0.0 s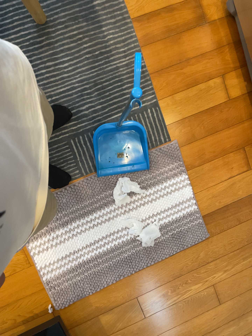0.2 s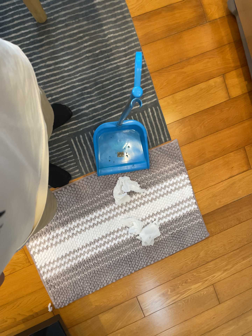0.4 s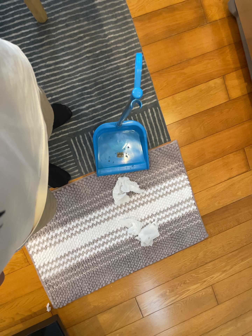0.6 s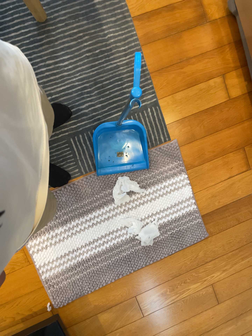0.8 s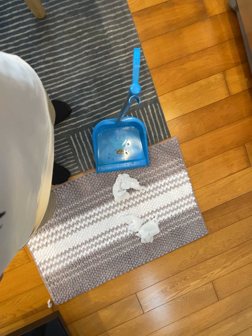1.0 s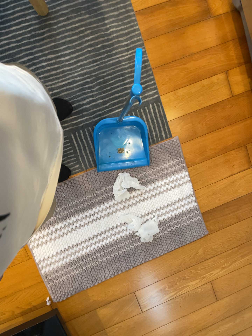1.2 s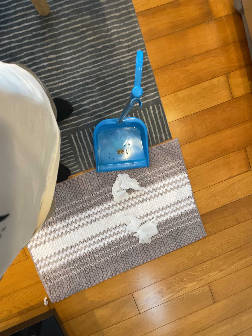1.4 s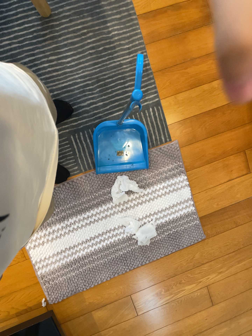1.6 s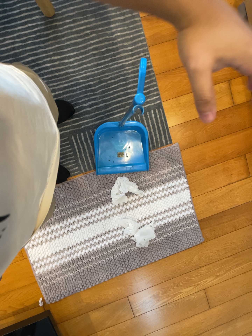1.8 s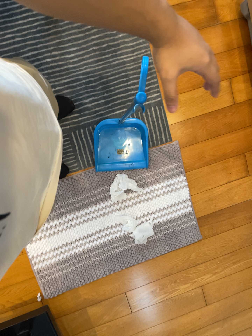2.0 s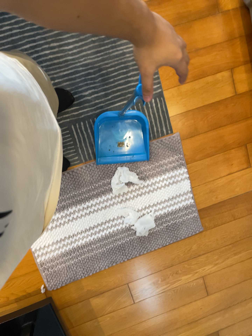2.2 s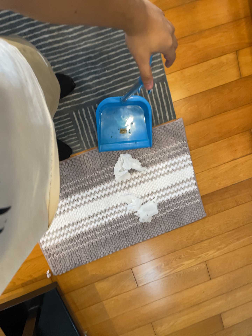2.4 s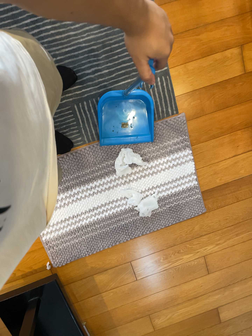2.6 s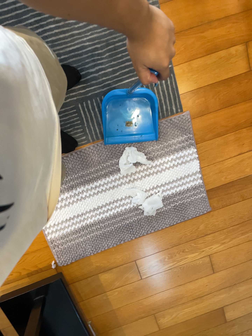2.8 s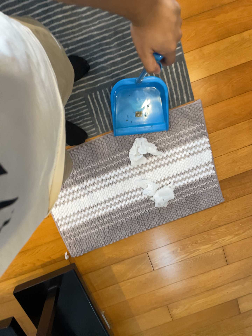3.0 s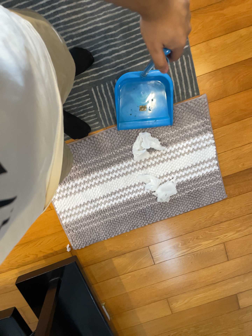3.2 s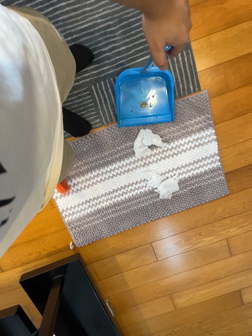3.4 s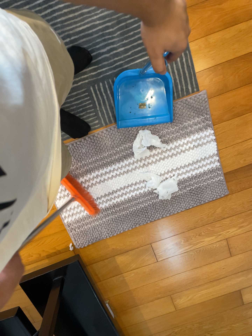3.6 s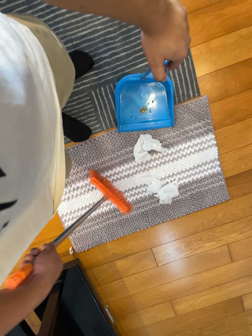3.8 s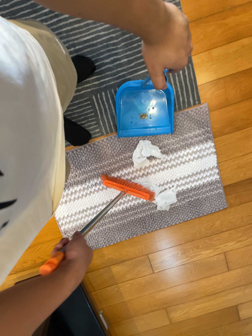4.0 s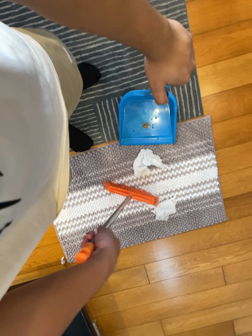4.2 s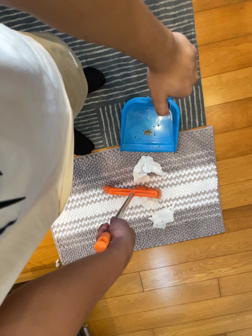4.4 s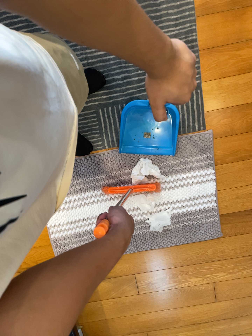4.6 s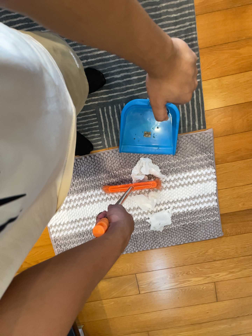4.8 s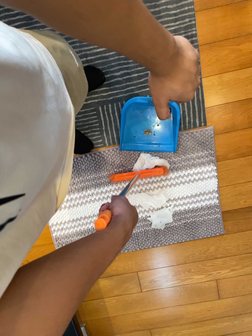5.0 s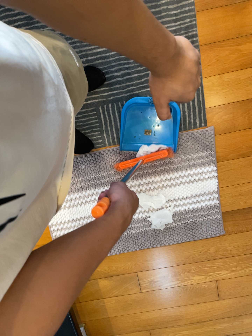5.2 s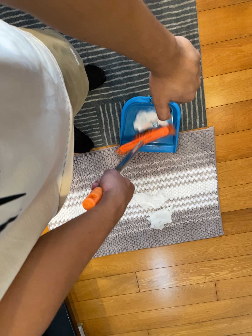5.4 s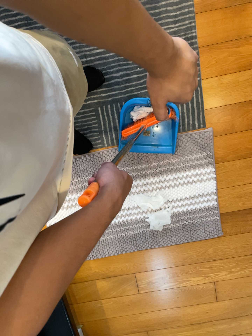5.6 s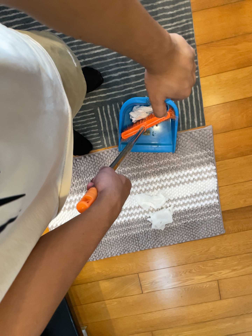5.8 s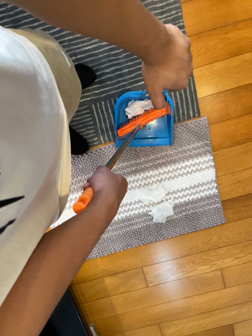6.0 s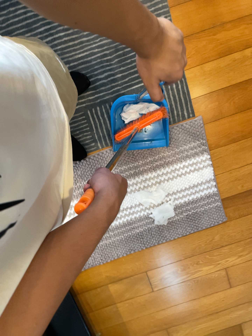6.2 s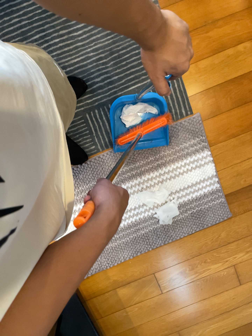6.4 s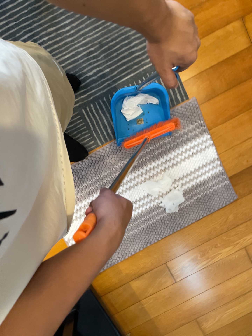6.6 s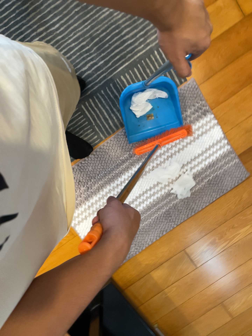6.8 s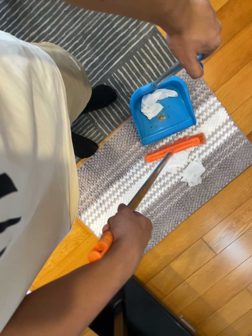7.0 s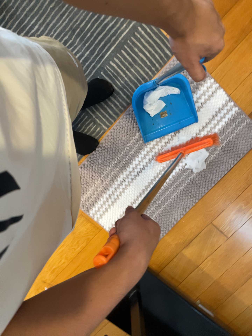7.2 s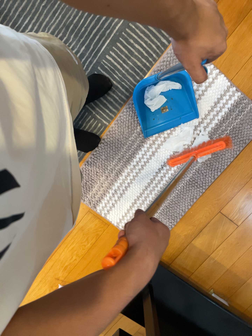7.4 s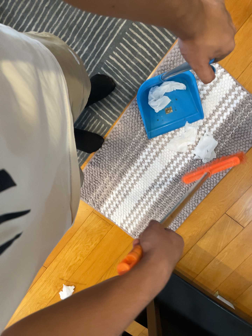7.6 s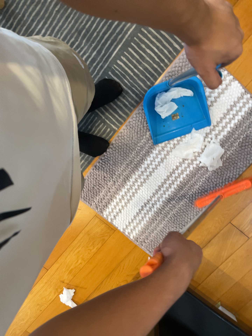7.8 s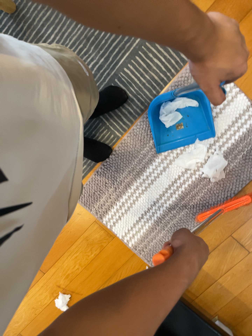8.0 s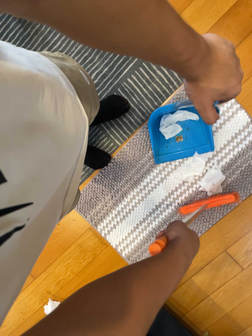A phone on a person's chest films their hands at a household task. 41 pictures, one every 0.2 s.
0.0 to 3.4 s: The camera's aim tips toward the bottom of its view by about 10 degrees, and the scene shifts upward.
3.4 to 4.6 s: The camera rolls about its line of sight by about 10 degrees, and the scene rotates clockwise.
4.6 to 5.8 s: The camera shifts only a little, or ends up much as it began.
5.8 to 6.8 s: The camera travels toward the bottom of its view, about 14 cm, so close, fixed things drift upward. It rolls about its line of sight by about 25 degrees, and the scene rotates counterclockwise.
6.8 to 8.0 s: The camera travels to its right, about 10 cm.
The film runs forward here.
